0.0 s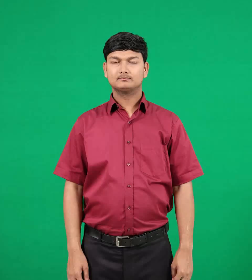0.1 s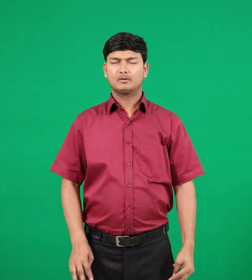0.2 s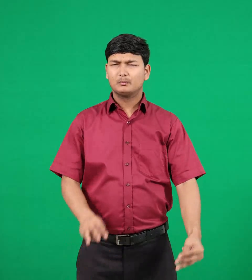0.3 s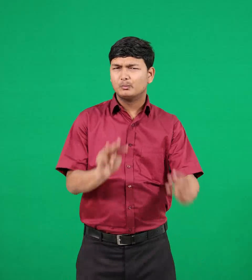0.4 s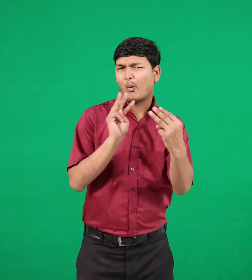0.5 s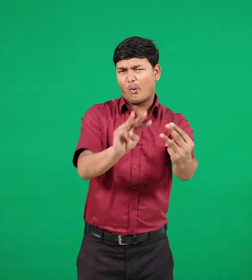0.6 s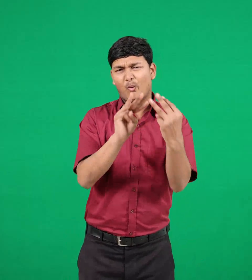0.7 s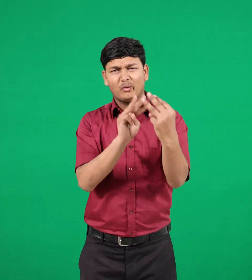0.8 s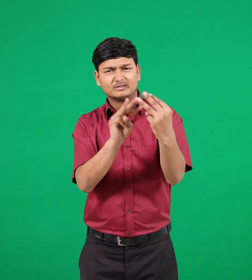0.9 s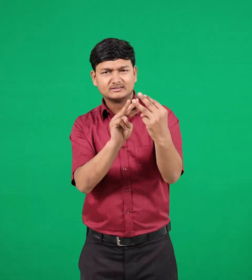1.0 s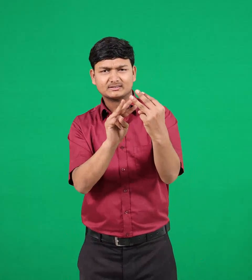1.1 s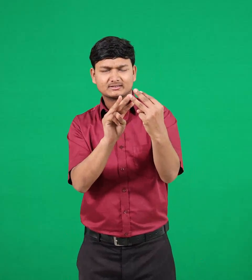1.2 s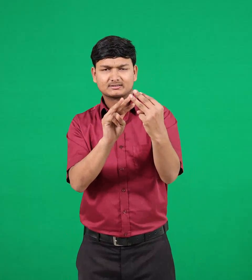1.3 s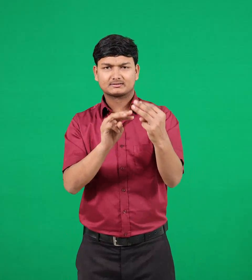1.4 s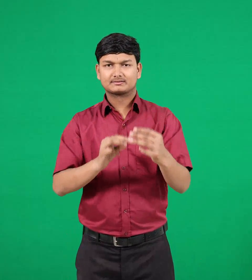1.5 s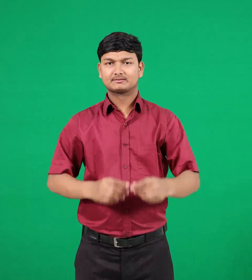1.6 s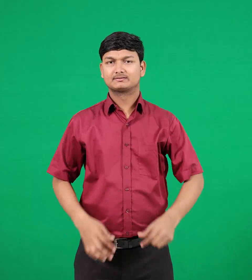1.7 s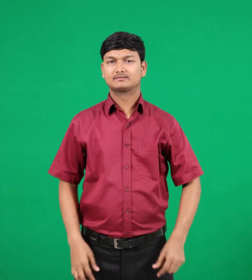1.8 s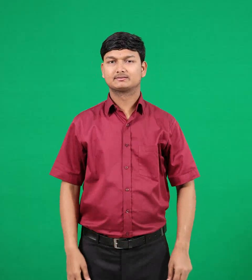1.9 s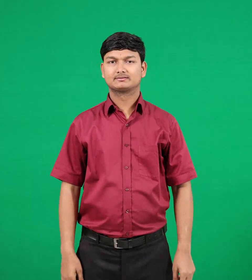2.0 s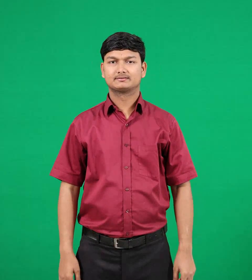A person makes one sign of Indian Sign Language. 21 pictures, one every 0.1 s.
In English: war
